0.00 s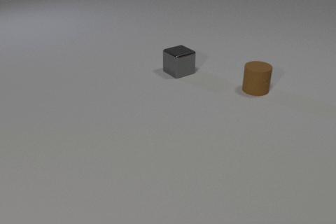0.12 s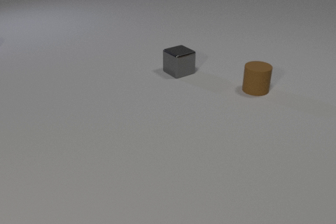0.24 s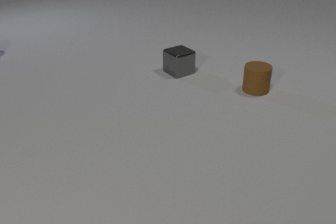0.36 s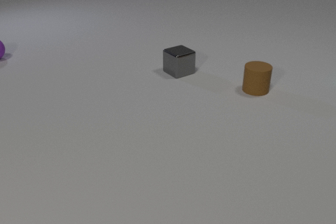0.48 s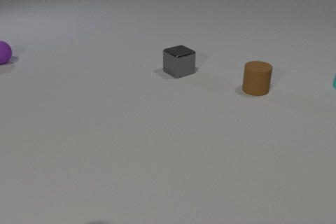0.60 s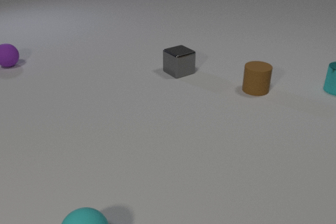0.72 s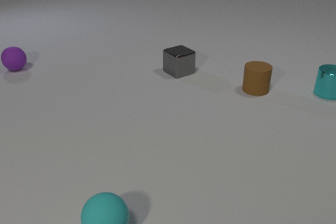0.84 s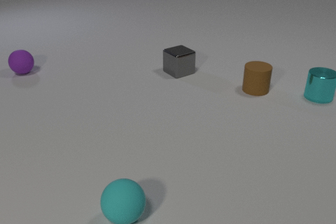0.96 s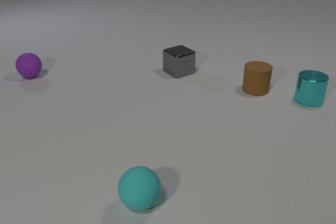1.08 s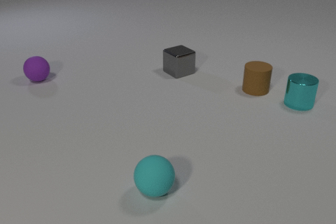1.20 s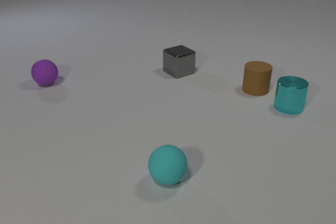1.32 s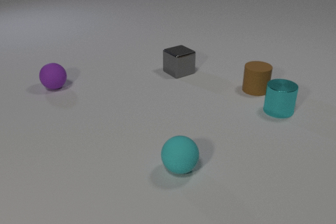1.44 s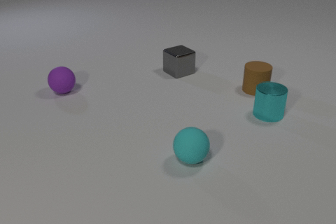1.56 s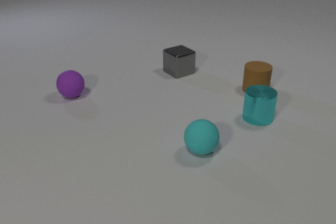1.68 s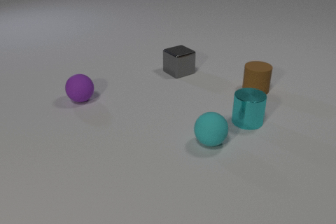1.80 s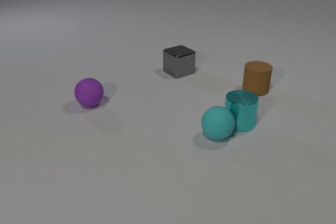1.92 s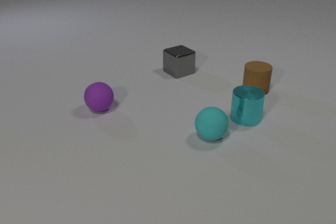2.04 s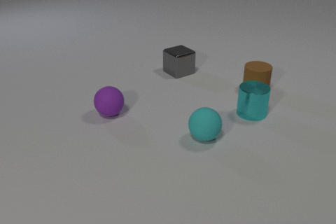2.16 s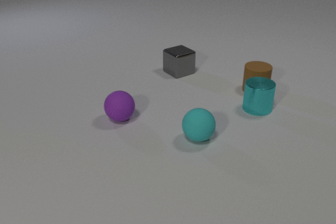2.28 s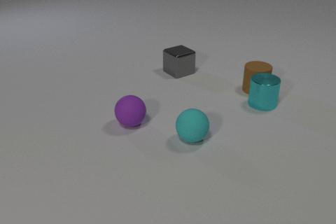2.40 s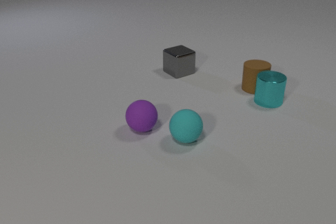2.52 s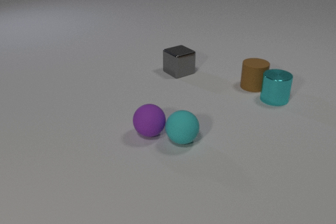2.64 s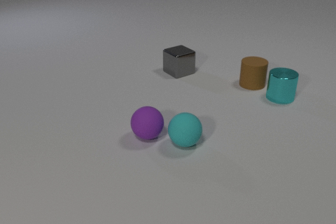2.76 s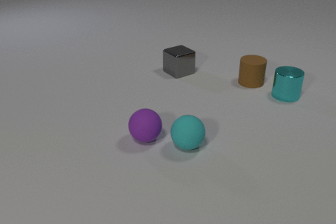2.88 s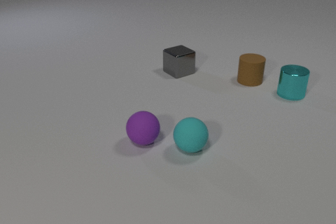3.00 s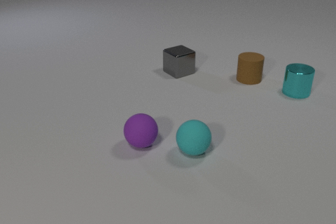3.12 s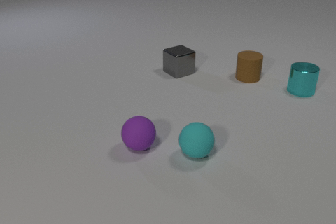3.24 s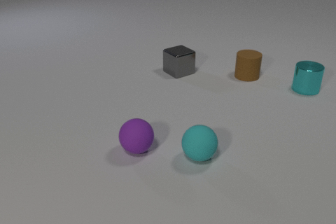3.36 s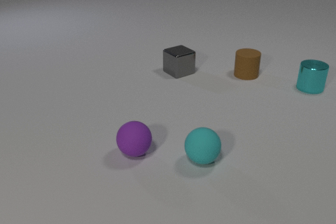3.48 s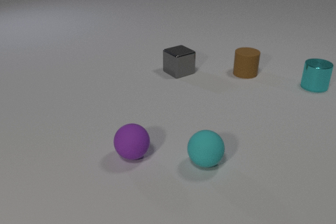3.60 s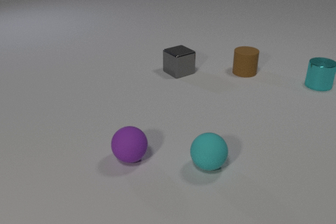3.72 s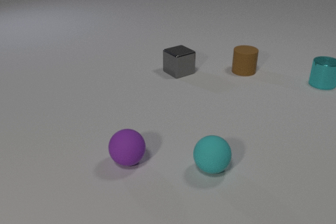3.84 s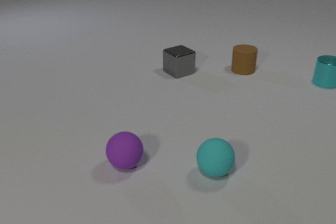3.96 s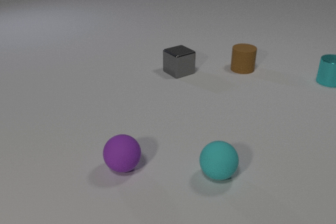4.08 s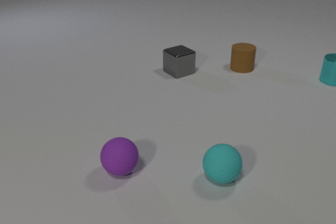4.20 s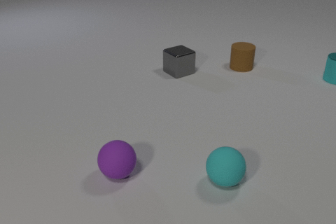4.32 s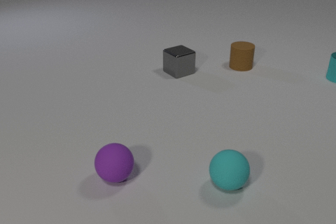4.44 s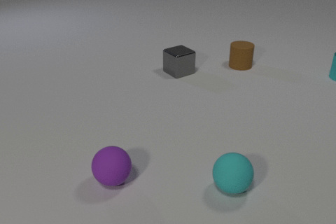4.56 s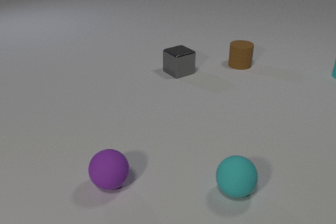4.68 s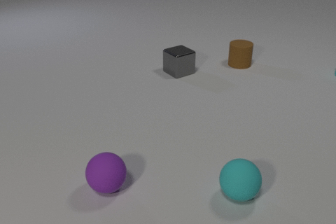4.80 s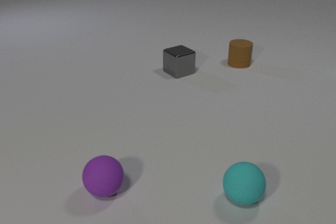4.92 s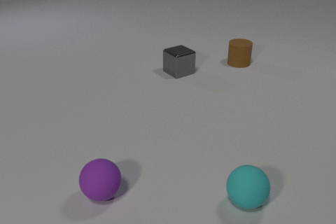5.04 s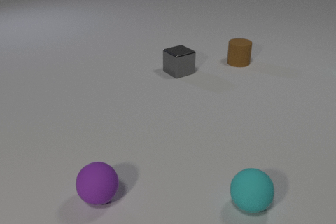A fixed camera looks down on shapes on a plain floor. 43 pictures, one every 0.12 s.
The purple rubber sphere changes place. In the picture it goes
toward the camera.
The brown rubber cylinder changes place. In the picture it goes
away from the camera.
0.00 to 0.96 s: The cyan rubber sphere comes in at the bottom edge, rolls to the right and away from the camera. The cyan metal cylinder comes in at the right edge, slides toward the camera and to the left. The purple rubber sphere comes in at the left edge, rolls toward the camera and to the right.
0.96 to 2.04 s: The cyan rubber sphere rolls away from the camera and to the right. The cyan metal cylinder slides to the left and toward the camera. The purple rubber sphere rolls toward the camera and to the right. The cyan rubber sphere and the cyan metal cylinder collide.
2.04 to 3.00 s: The cyan rubber sphere rolls toward the camera and to the left. The cyan metal cylinder slides away from the camera and to the right. The brown rubber cylinder slides away from the camera. The purple rubber sphere rolls toward the camera and to the right. The cyan metal cylinder and the brown rubber cylinder collide. The cyan rubber sphere and the purple rubber sphere collide.
3.00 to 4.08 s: The cyan rubber sphere rolls toward the camera and to the right. The cyan metal cylinder slides away from the camera and to the right. The brown rubber cylinder slides away from the camera. The purple rubber sphere rolls toward the camera and to the left.
4.08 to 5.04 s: The cyan rubber sphere rolls toward the camera and to the right. The cyan metal cylinder slides away from the camera and to the right, leaves at the right edge. The brown rubber cylinder slides away from the camera. The purple rubber sphere rolls toward the camera and to the left.
What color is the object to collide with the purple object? cyan.
Are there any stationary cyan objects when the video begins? no.
How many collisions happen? 3.
